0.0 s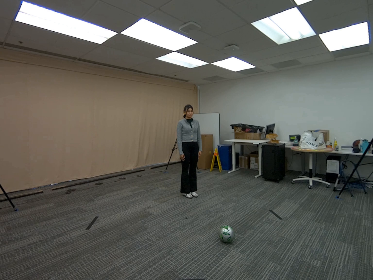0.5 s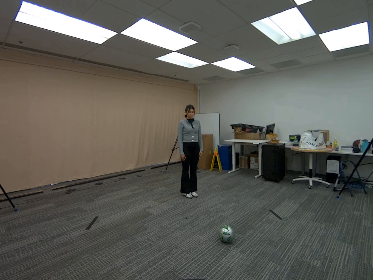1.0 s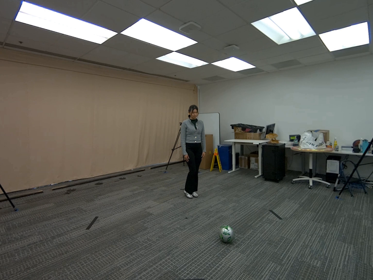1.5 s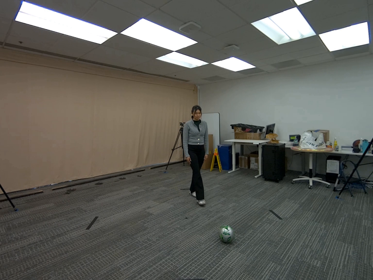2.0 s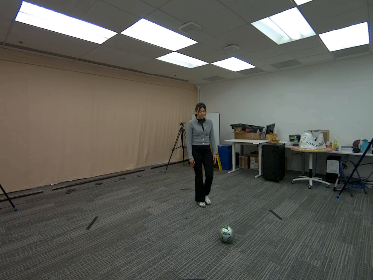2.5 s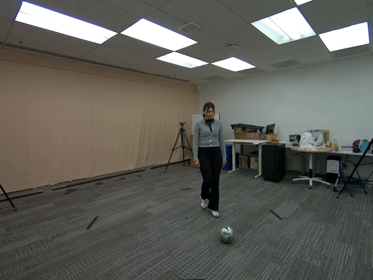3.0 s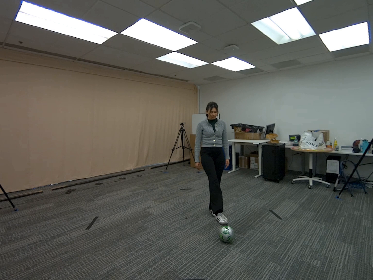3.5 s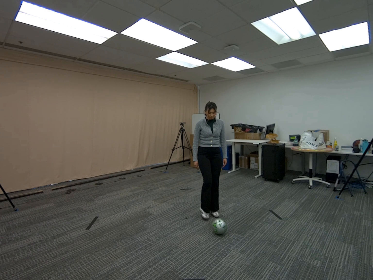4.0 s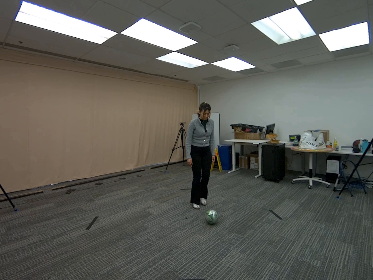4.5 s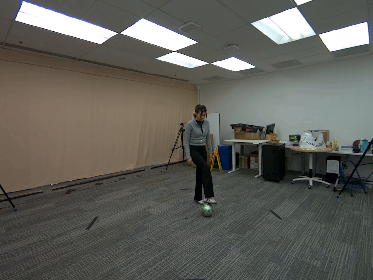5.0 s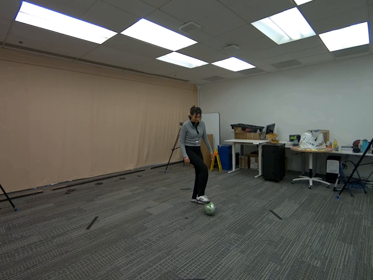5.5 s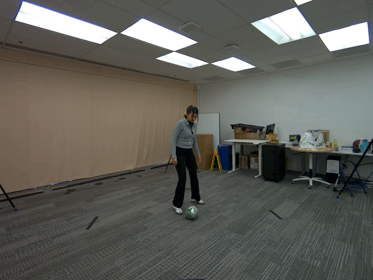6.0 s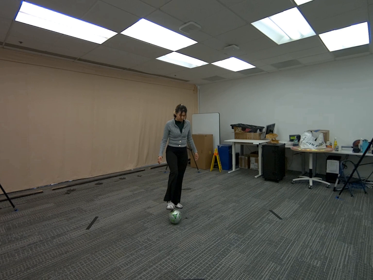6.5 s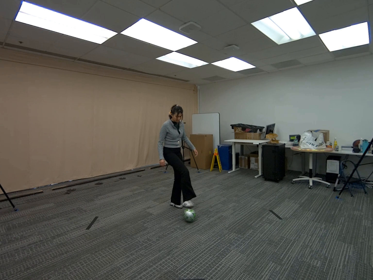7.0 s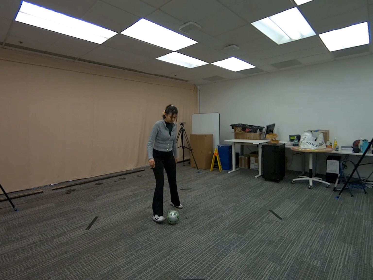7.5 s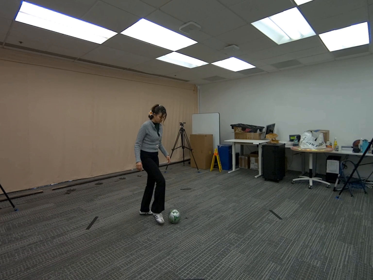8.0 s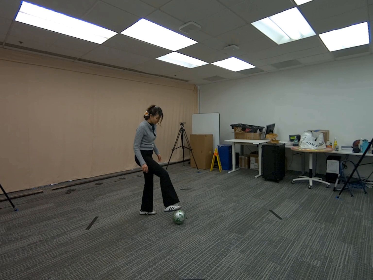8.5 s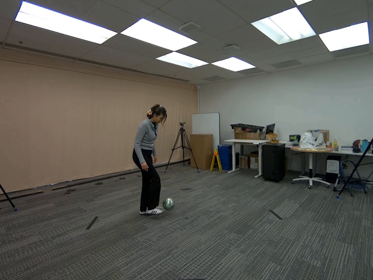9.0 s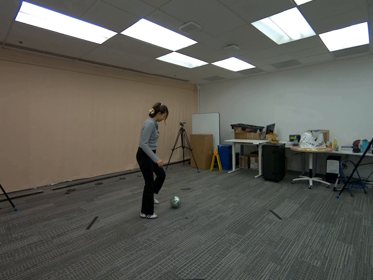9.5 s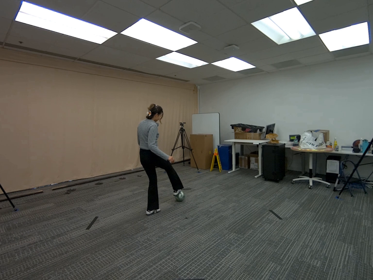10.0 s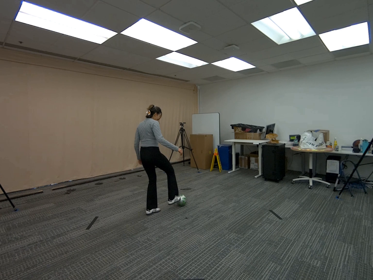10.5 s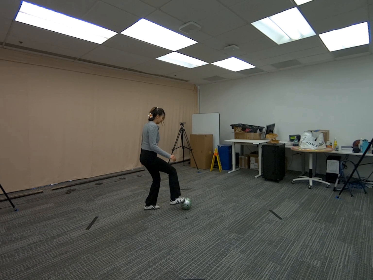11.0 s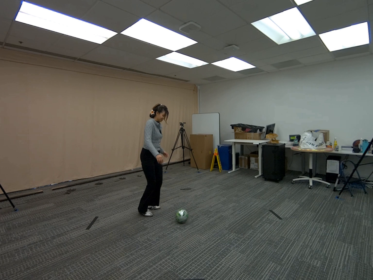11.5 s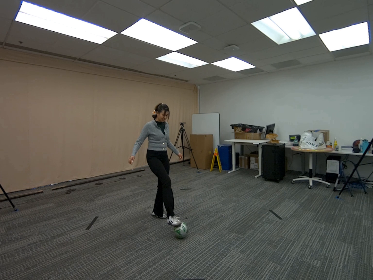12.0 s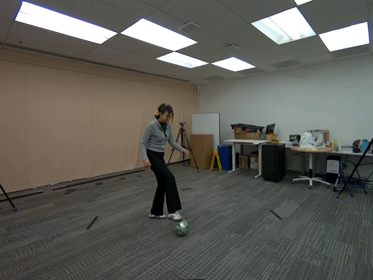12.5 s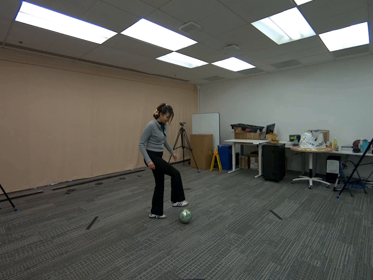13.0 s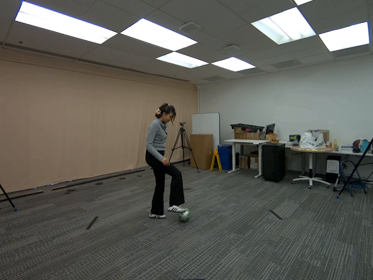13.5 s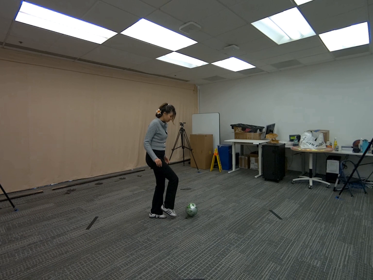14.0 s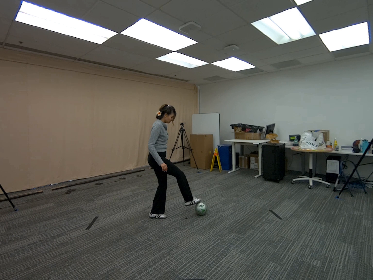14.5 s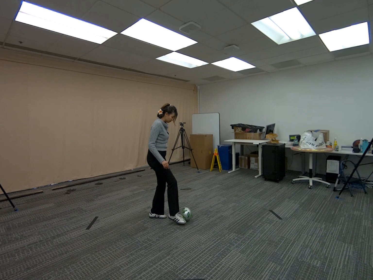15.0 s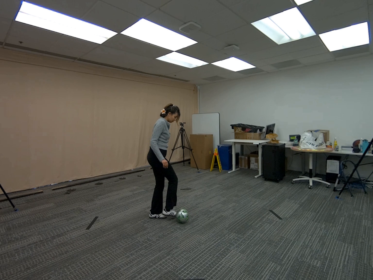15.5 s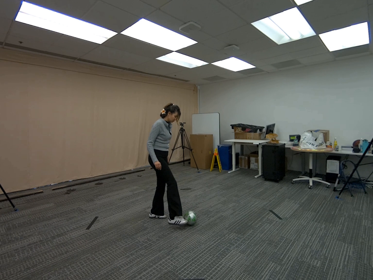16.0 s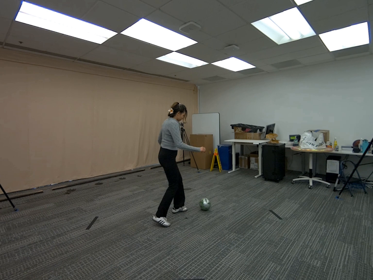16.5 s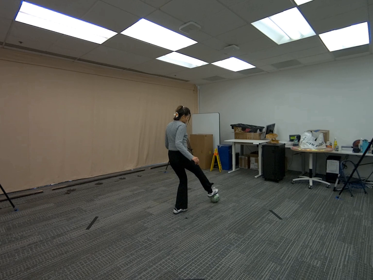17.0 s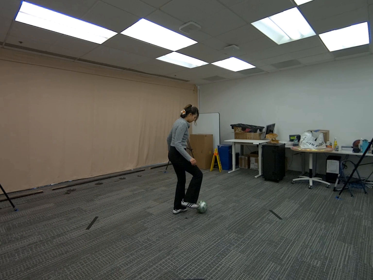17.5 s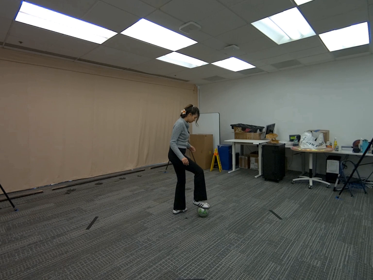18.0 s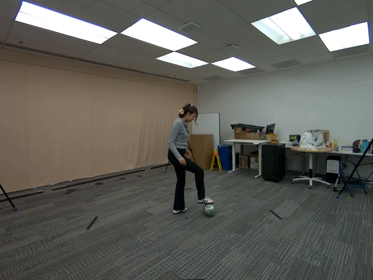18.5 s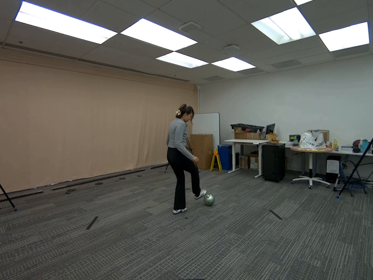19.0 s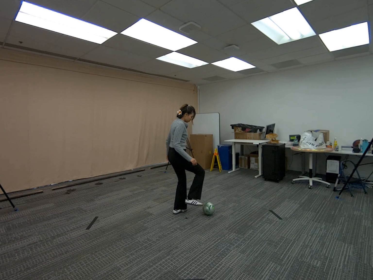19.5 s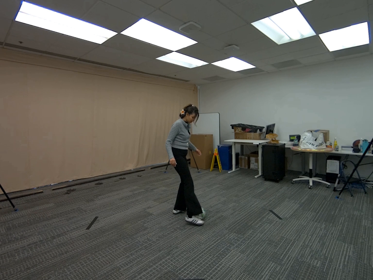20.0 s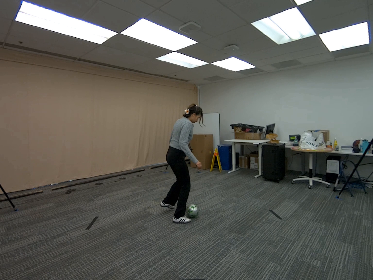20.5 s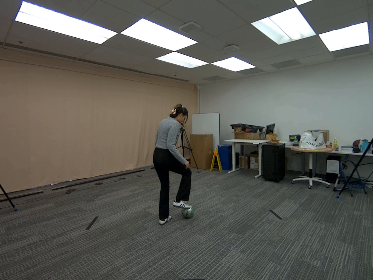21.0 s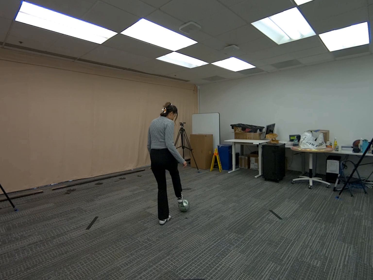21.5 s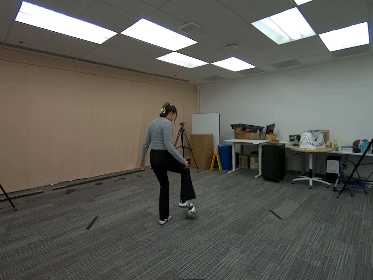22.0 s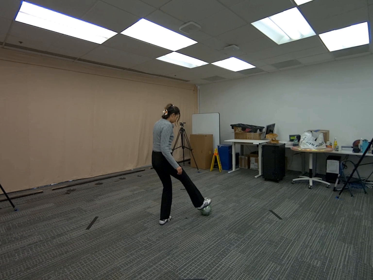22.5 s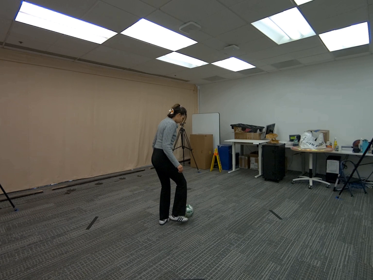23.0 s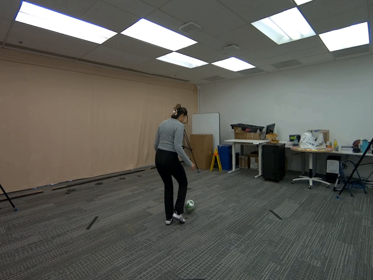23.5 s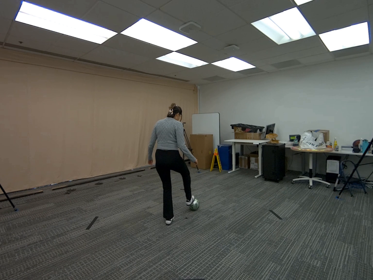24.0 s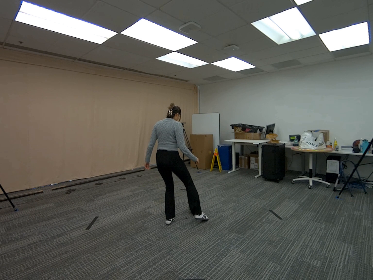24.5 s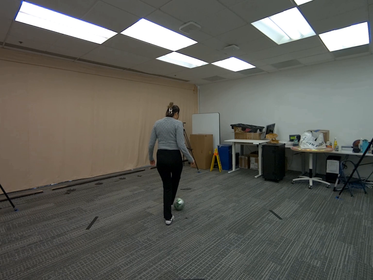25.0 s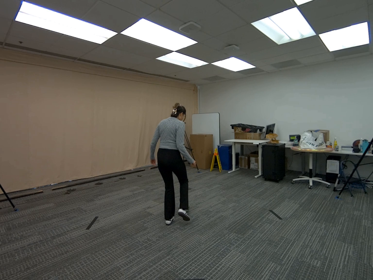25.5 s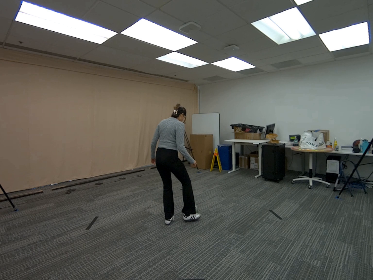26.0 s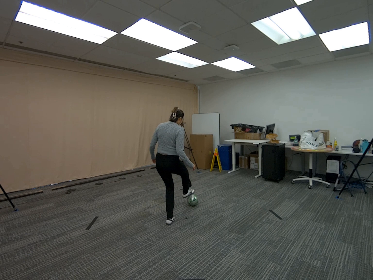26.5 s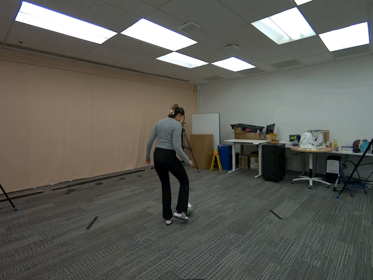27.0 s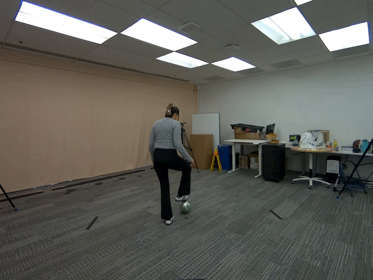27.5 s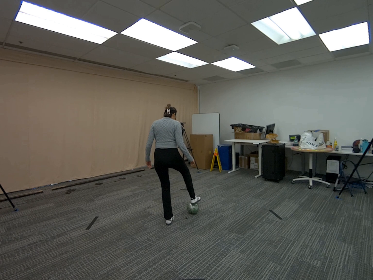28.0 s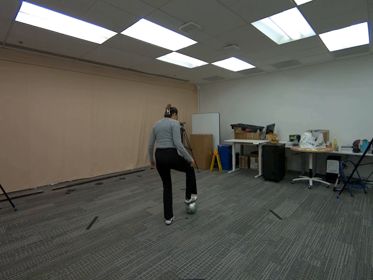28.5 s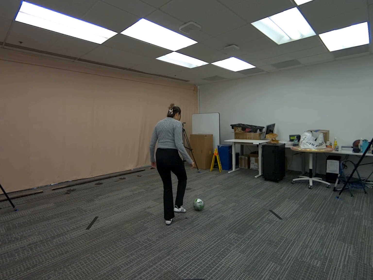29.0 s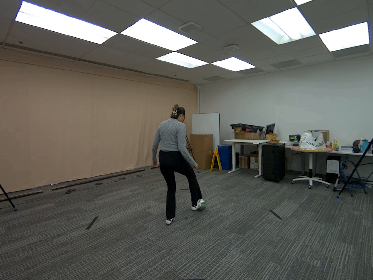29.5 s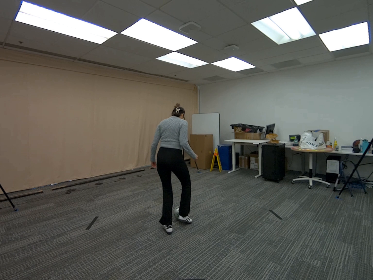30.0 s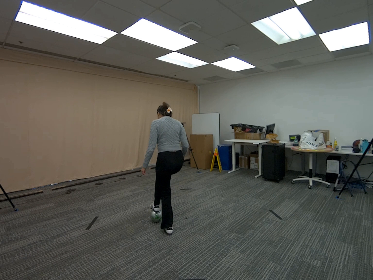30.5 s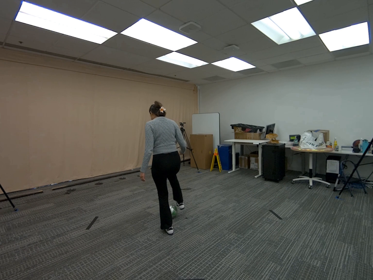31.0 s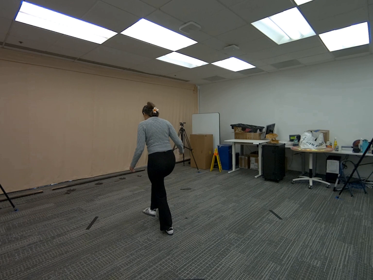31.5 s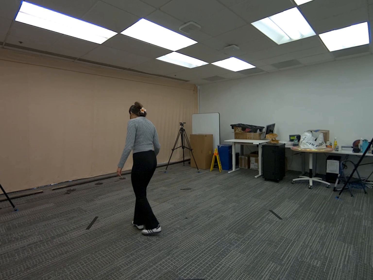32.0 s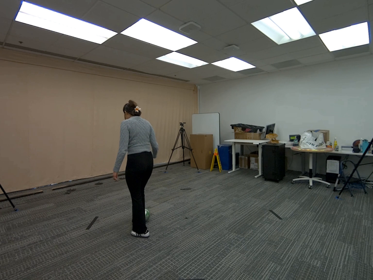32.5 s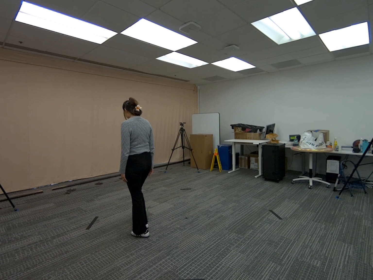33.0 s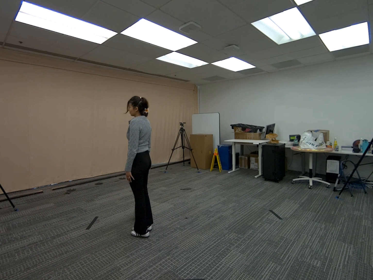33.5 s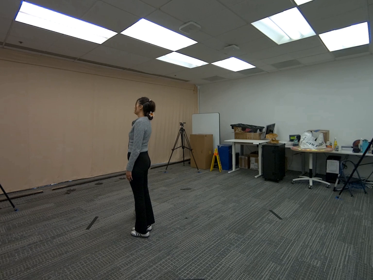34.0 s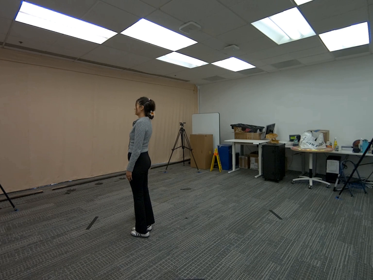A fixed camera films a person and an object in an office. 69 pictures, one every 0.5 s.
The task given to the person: Walk up to the soccer ball and begin to interact with the soccer ball only using one foot.
